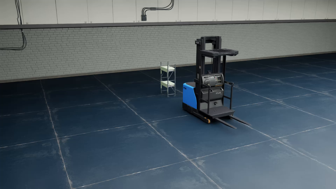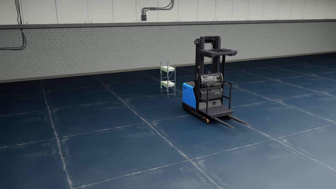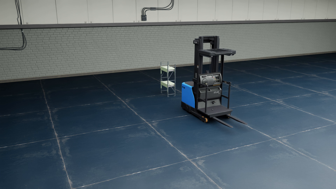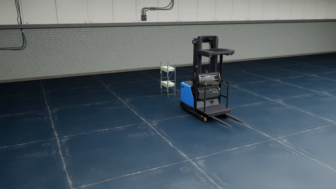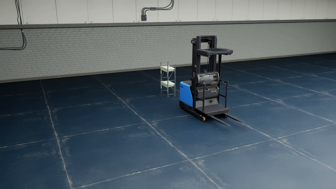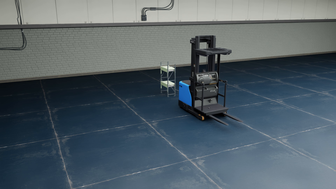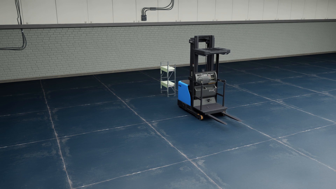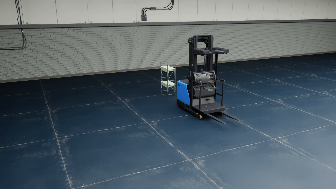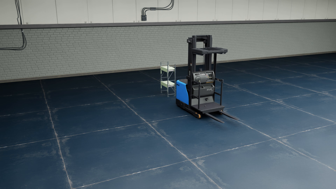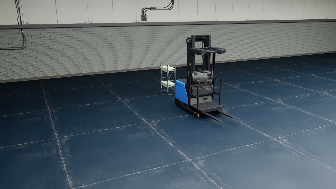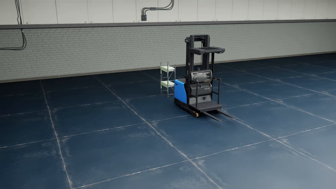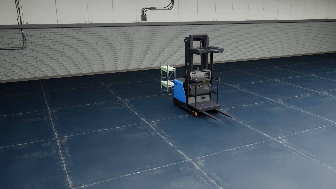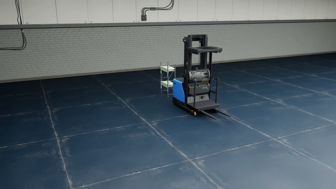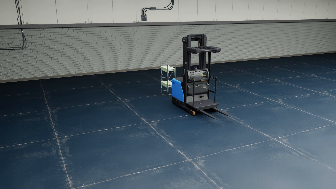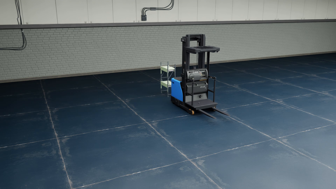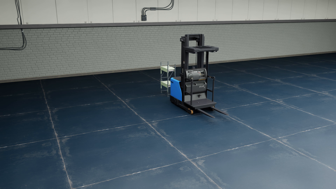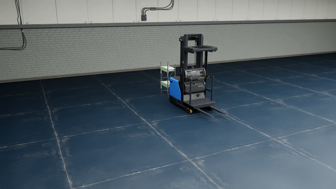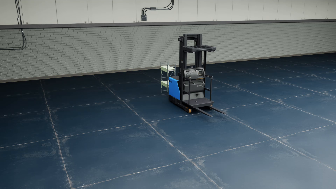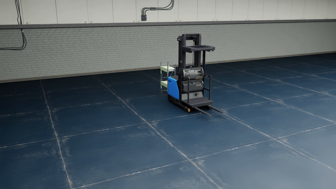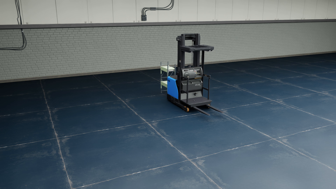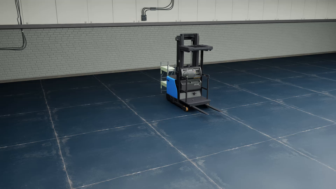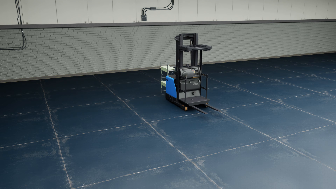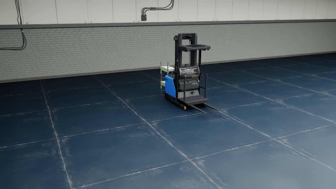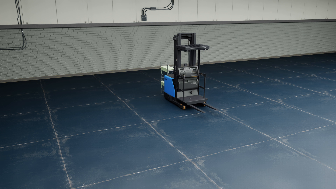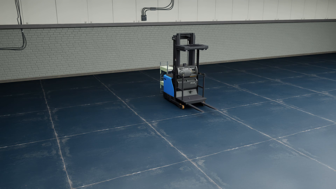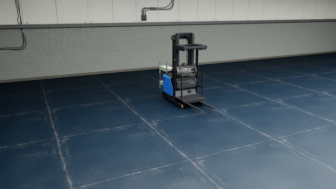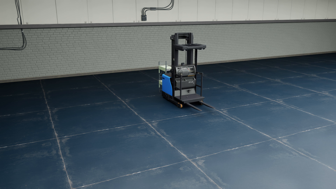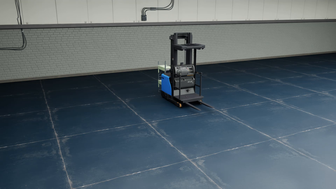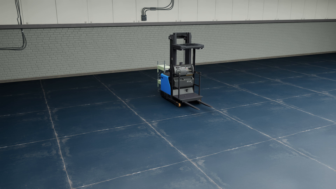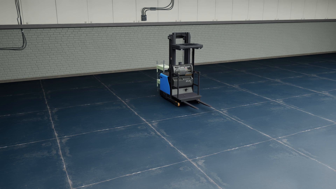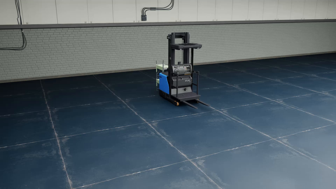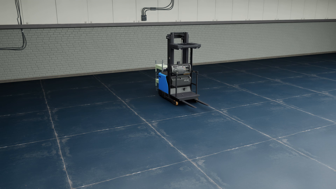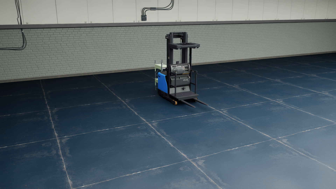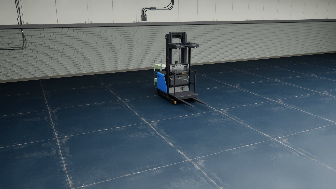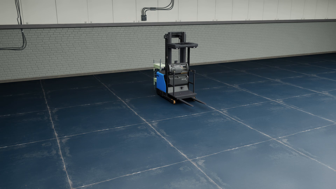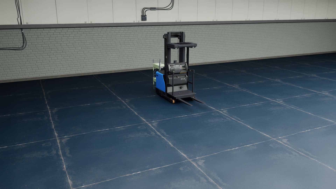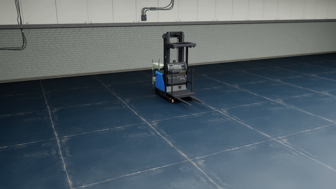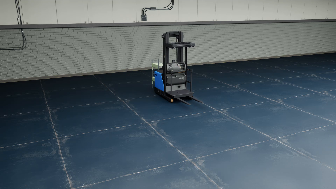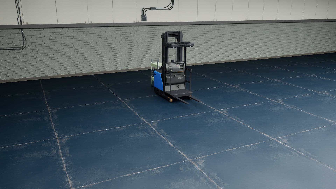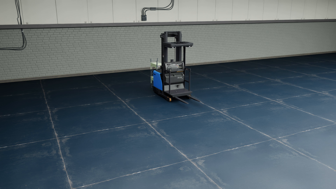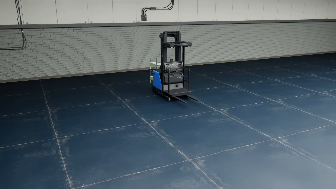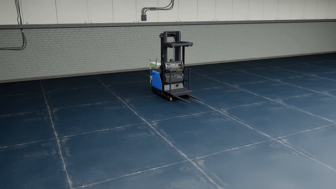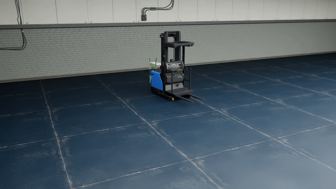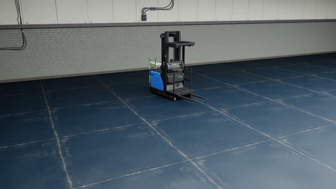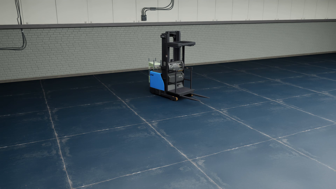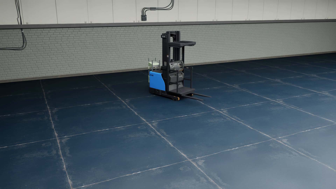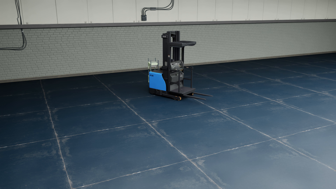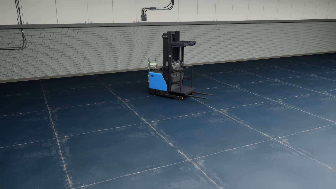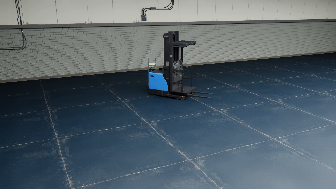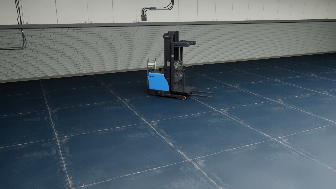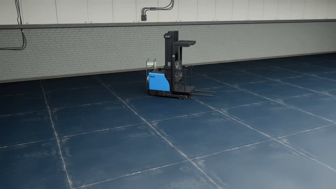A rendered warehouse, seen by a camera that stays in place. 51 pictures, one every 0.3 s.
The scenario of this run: A forklift runs into an object in its way.
